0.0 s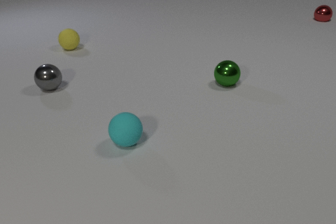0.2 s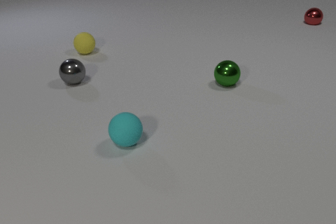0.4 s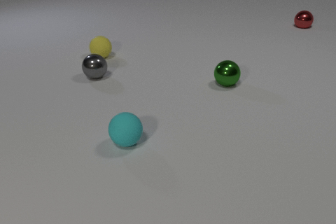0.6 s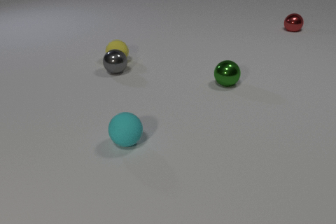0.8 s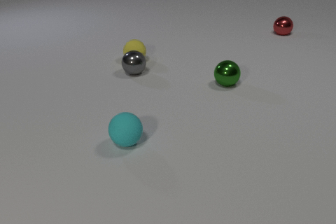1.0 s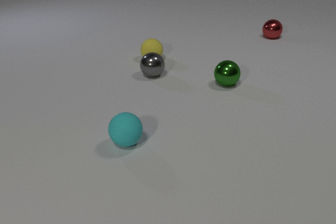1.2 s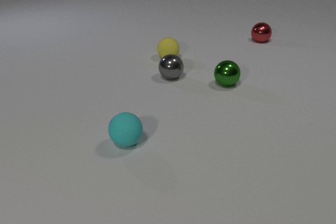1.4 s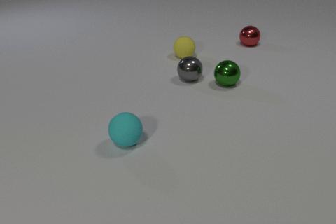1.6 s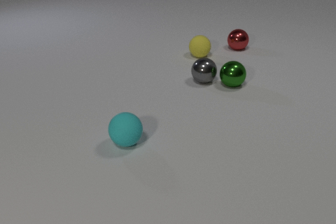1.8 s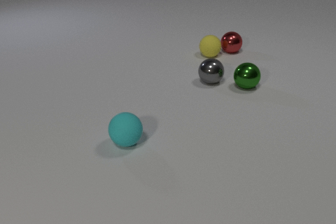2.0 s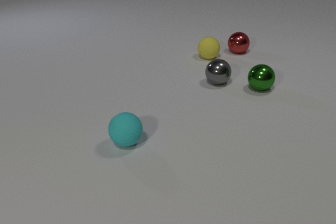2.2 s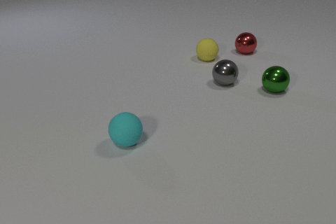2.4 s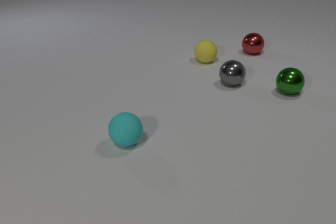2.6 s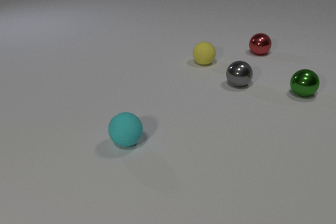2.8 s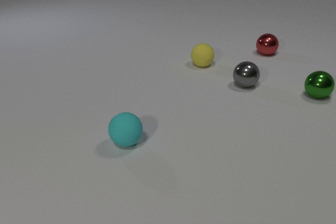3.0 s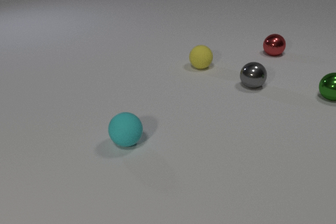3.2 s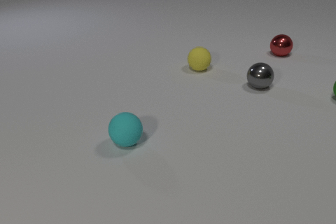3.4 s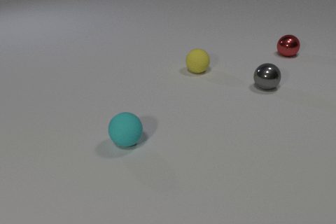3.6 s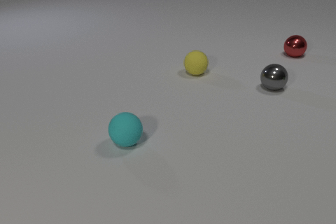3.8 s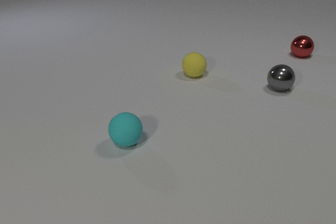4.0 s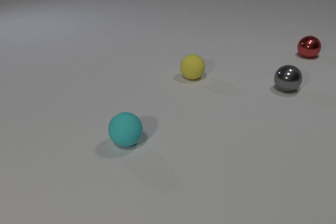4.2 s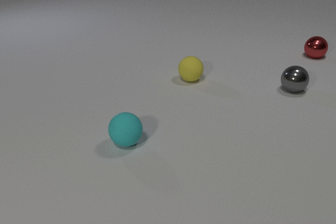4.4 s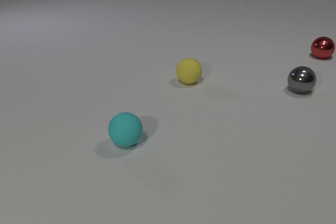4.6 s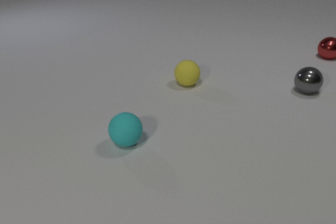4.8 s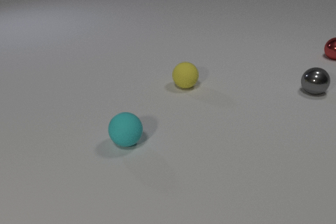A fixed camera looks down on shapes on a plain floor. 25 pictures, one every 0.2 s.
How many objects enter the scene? 0.
What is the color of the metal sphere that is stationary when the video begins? green.
What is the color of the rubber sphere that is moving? yellow.
0.0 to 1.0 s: The yellow rubber sphere rolls to the right and toward the camera. The gray metal sphere rolls to the right. The red metal sphere rolls toward the camera and to the left. The yellow rubber sphere and the gray metal sphere collide.
1.0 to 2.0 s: The yellow rubber sphere rolls to the right. The gray metal sphere rolls to the right. The green metal sphere rolls to the right. The red metal sphere rolls toward the camera and to the left. The gray metal sphere and the green metal sphere collide. The yellow rubber sphere and the red metal sphere collide.
2.0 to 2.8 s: The yellow rubber sphere rolls toward the camera. The gray metal sphere rolls to the right. The green metal sphere rolls to the right. The red metal sphere rolls to the right.
2.8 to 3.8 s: The yellow rubber sphere rolls toward the camera. The gray metal sphere rolls to the right. The green metal sphere rolls to the right, leaves at the right edge. The red metal sphere rolls to the right.
3.8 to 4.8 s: The yellow rubber sphere rolls toward the camera. The gray metal sphere rolls to the right. The red metal sphere rolls to the right.
